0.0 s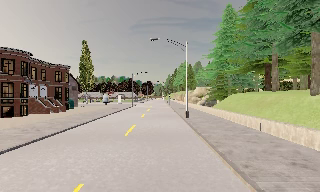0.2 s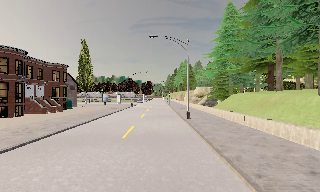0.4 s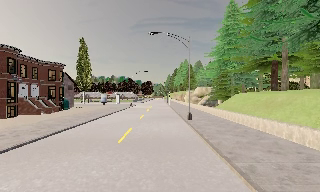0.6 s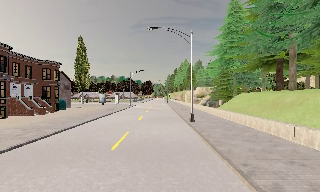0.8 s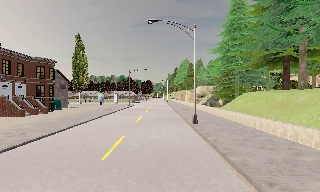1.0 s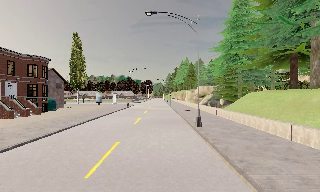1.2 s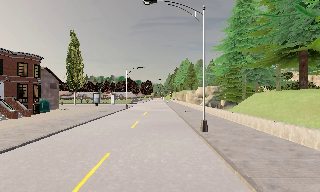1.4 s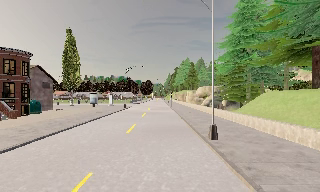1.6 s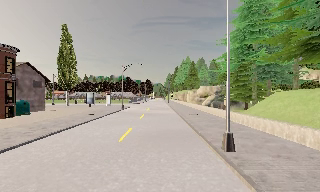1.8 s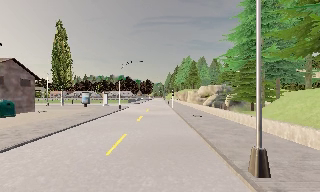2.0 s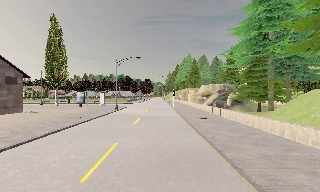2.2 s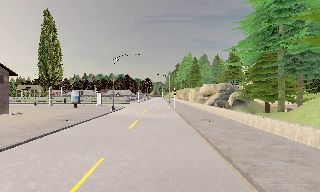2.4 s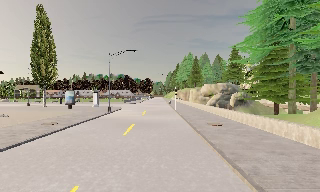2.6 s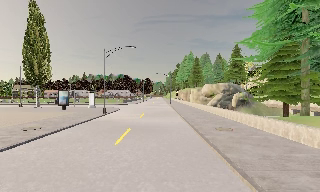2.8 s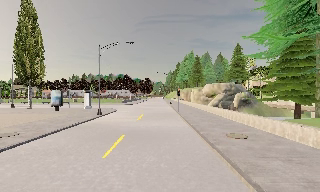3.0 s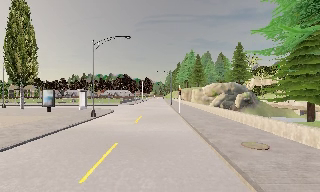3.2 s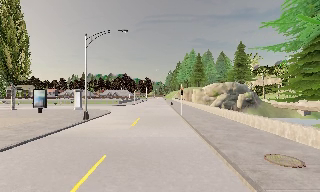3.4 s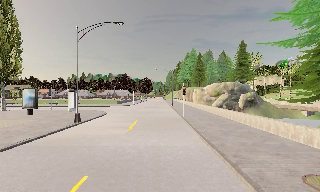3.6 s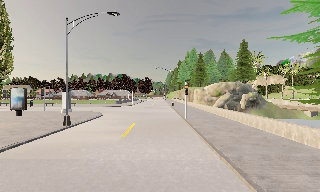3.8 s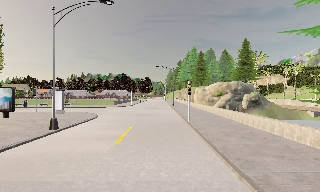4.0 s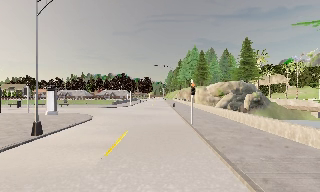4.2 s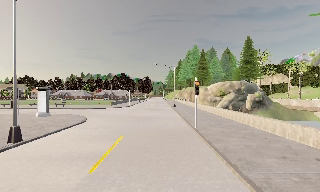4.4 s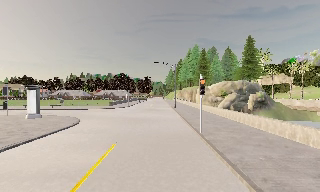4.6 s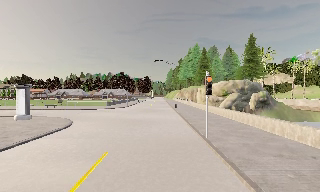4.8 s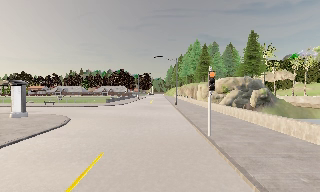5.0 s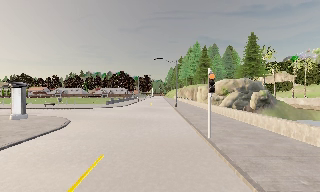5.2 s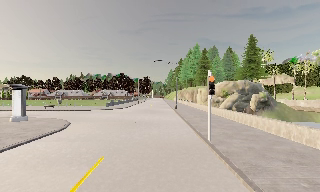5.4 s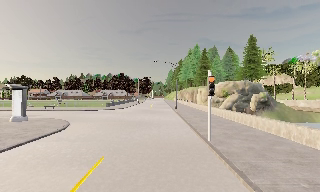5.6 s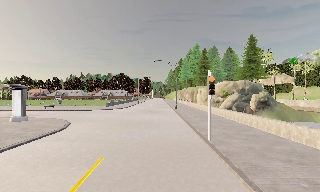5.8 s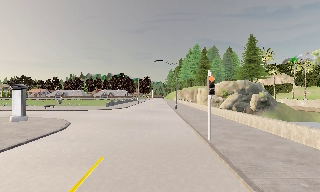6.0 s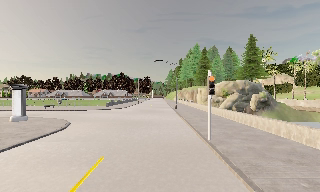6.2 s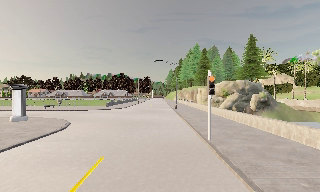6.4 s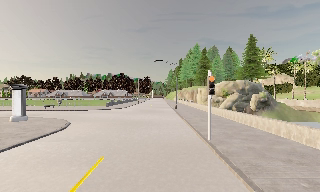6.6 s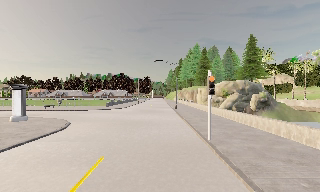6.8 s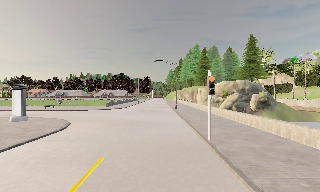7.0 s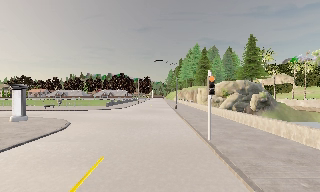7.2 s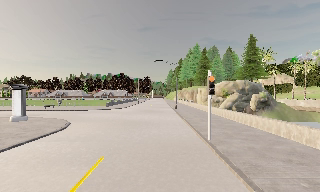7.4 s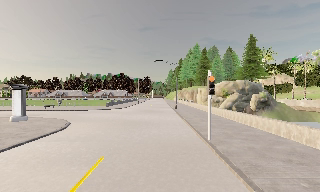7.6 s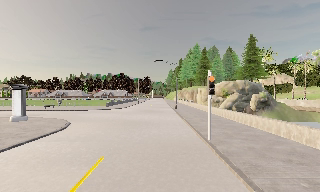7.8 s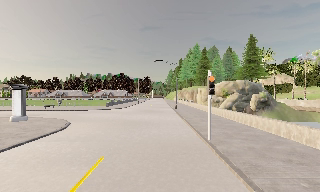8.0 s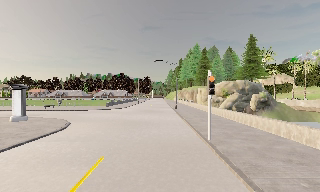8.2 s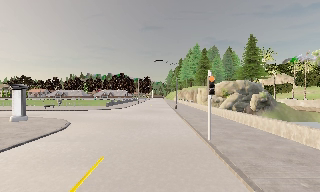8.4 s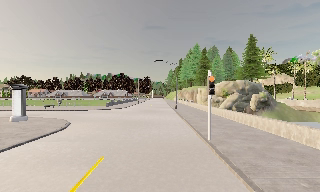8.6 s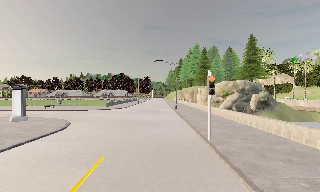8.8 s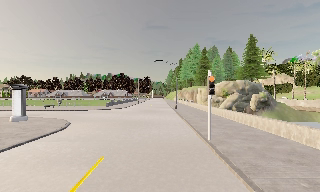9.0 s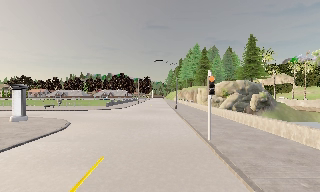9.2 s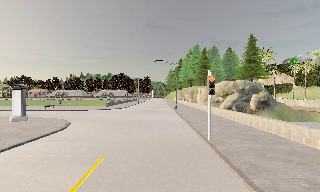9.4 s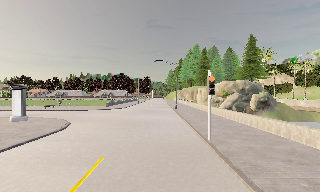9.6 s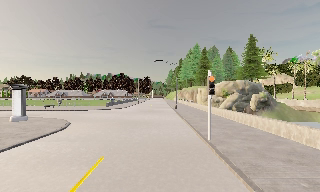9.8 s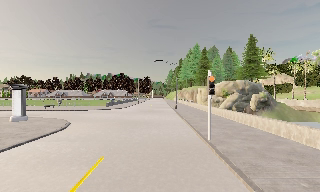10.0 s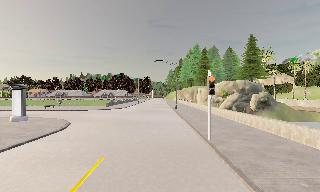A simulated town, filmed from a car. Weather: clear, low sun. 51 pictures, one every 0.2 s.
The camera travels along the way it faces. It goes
forward.
0.0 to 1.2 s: The camera travels forward, about 6 m, so what stands in front looms larger. It gains speed.
1.2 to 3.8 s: The camera travels forward, about 20 m, so what stands in front looms larger.
3.8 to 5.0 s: The camera travels forward, about 5 m, so what stands in front looms larger. It loses speed.
5.0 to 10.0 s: The camera keeps its place and its aim.
The film runs forward here.
